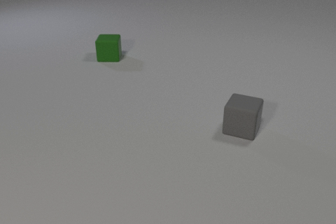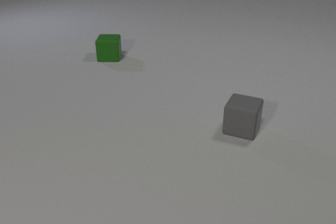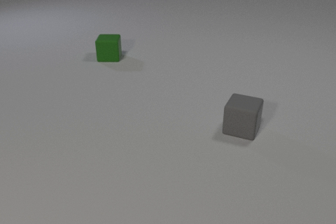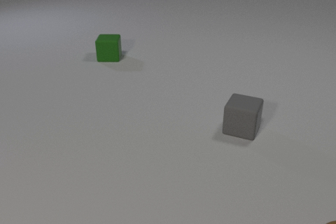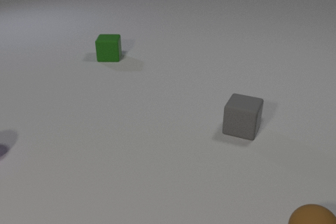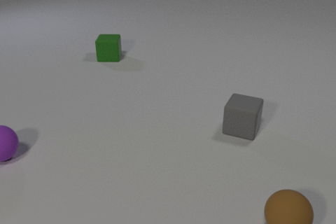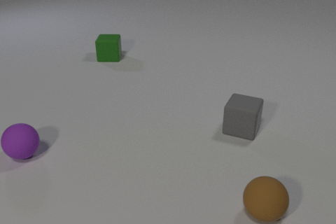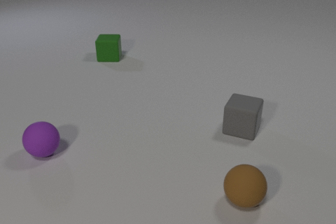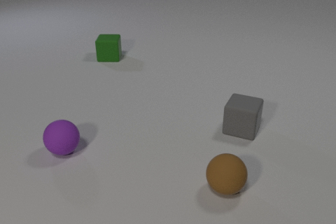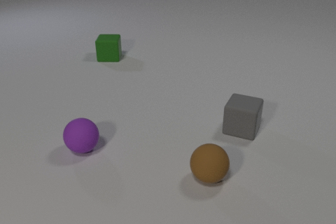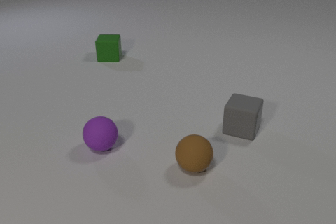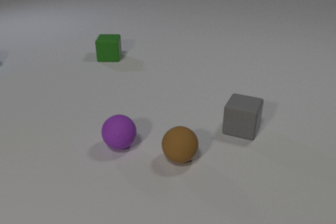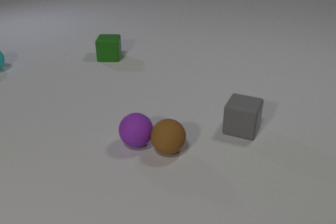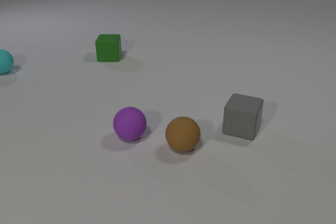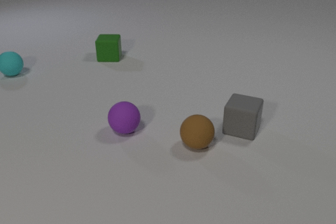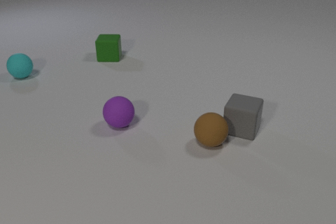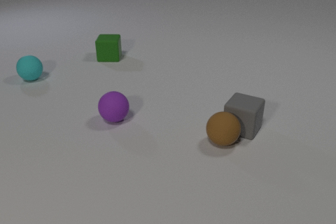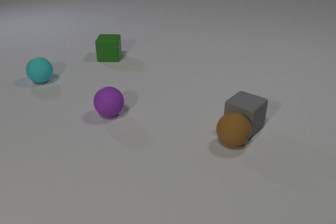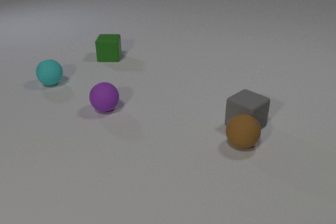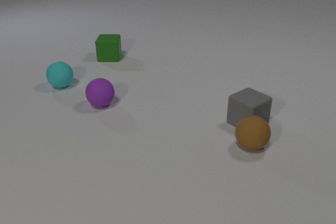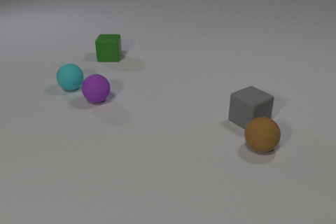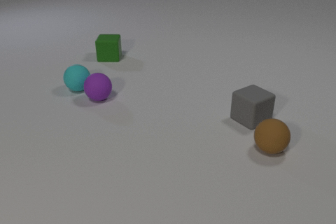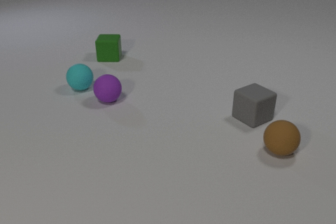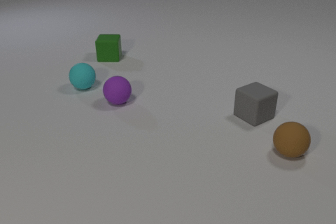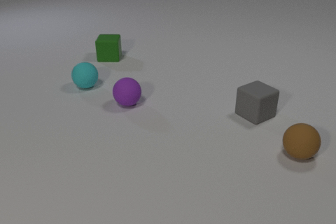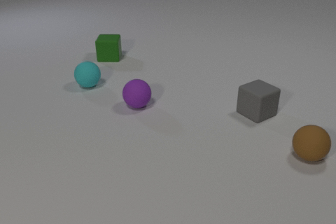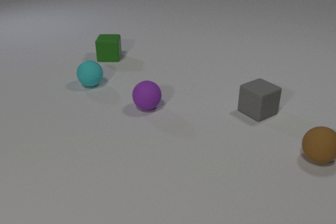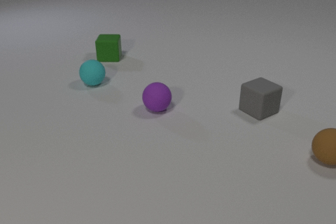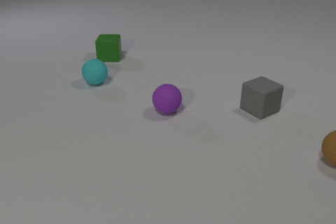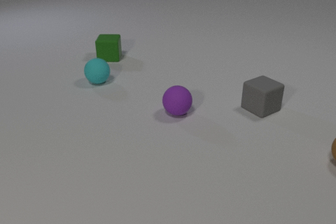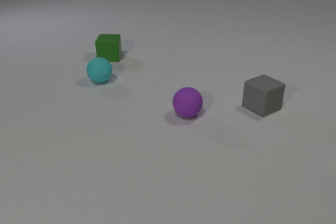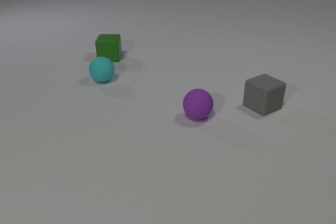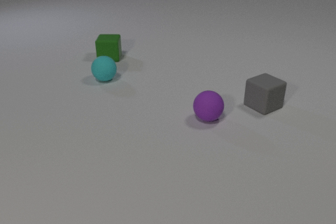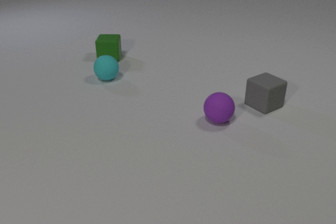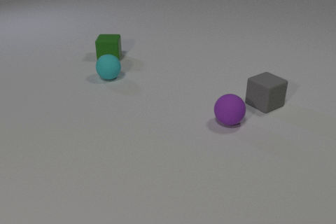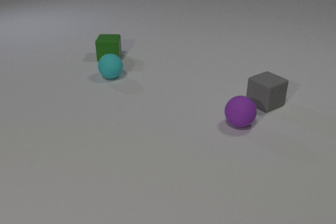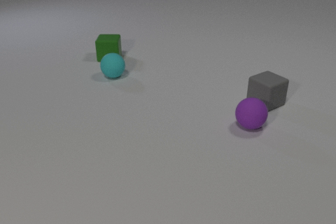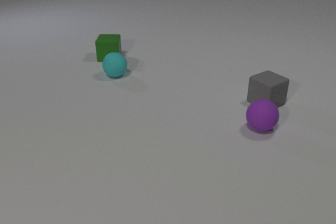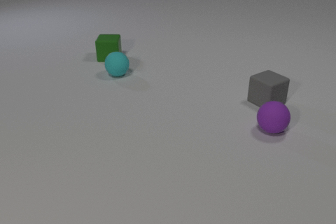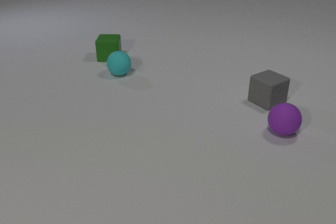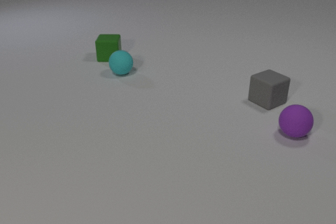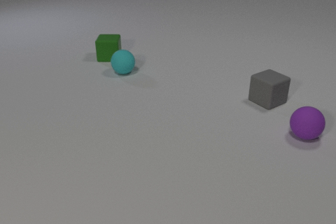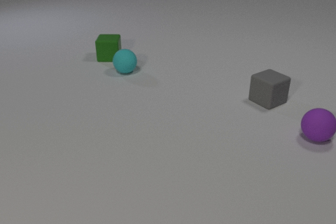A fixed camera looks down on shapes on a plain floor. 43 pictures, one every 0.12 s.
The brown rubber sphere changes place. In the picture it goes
away from the camera.
The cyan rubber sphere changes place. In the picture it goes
to the right.
0.00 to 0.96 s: The purple rubber sphere comes in at the left edge, rolls to the right. The brown rubber sphere comes in at the bottom edge, rolls to the left and away from the camera.
0.96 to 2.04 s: The purple rubber sphere rolls away from the camera and to the right. The brown rubber sphere rolls away from the camera. The cyan rubber sphere comes in at the left edge, rolls toward the camera and to the right. The purple rubber sphere and the brown rubber sphere collide. The brown rubber sphere and the gray rubber cube collide.
2.04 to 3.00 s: The purple rubber sphere rolls to the right and away from the camera. The brown rubber sphere rolls to the right. The gray rubber cube slides away from the camera. The cyan rubber sphere rolls to the right and toward the camera. The purple rubber sphere and the cyan rubber sphere collide.
3.00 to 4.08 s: The purple rubber sphere rolls to the right. The brown rubber sphere rolls to the right, leaves at the right edge. The gray rubber cube slides away from the camera. The cyan rubber sphere rolls to the right and away from the camera.
4.08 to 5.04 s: The purple rubber sphere rolls to the right. The gray rubber cube slides away from the camera. The cyan rubber sphere rolls to the right and away from the camera.
How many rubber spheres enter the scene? 3.
What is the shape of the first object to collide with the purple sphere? sphere.
What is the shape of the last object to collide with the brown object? cube.
